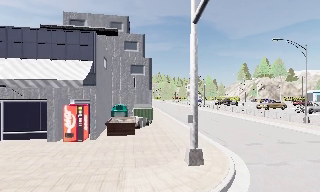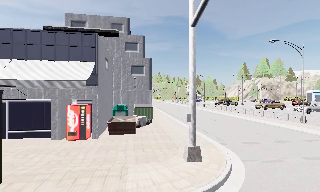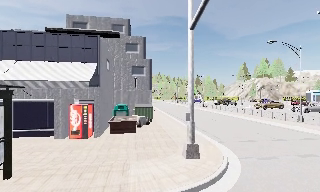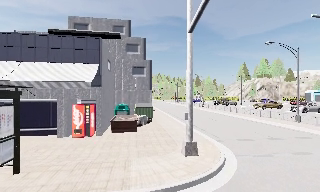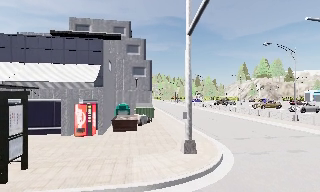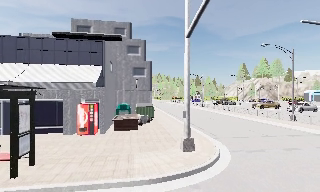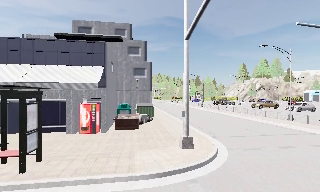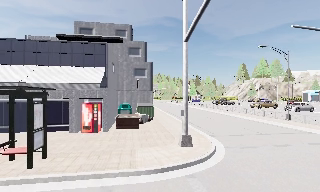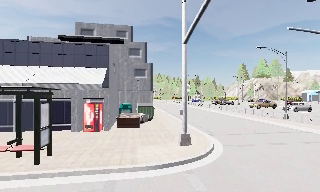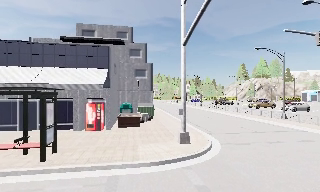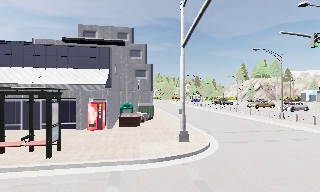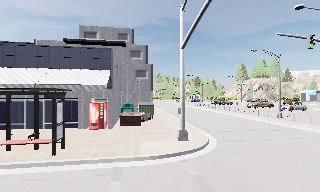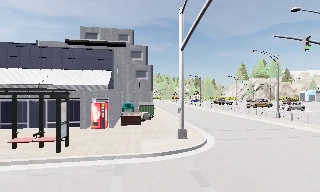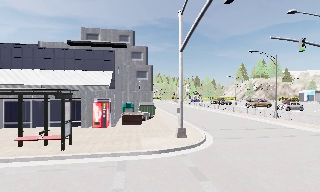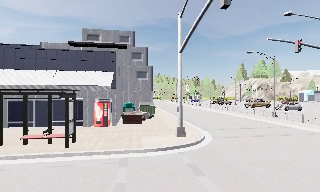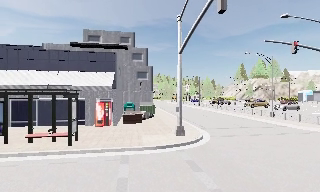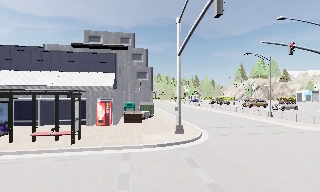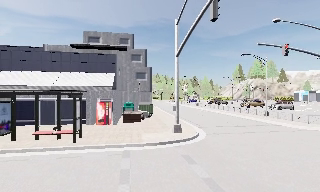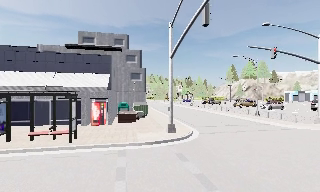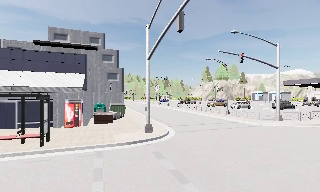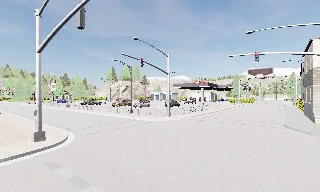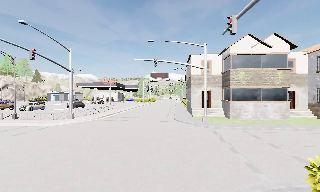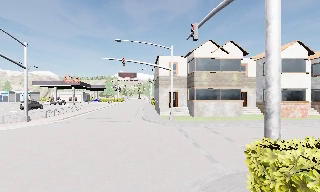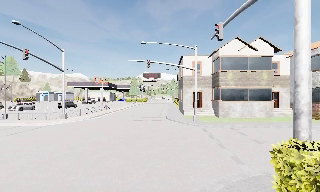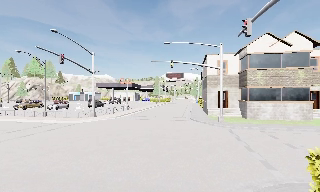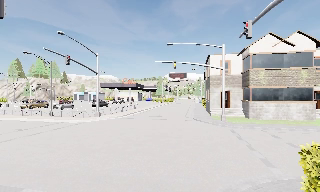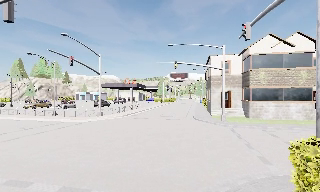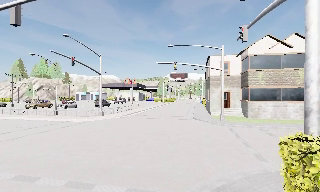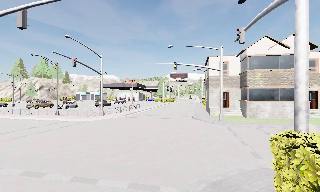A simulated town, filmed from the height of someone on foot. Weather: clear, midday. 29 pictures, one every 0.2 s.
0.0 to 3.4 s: The camera travels backward, about 5 m, so what stands in front gets smaller.
3.4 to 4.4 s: The camera swings to its right by about 85 degrees, and the scene slides to the left. It travels backward, about 1.5 m.
4.4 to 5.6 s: The camera swings to its left by about 20 degrees, and the scene slides to the right. It travels backward, about 1.5 m, so what stands in front gets smaller.
The film runs backward here.
